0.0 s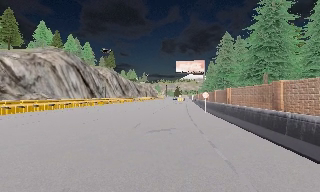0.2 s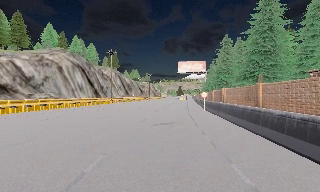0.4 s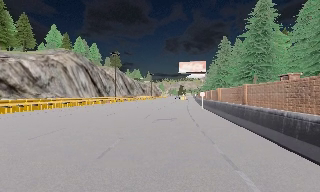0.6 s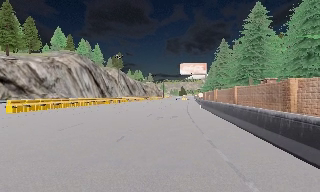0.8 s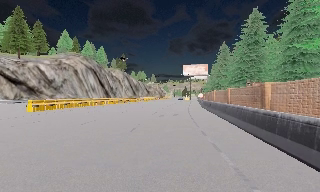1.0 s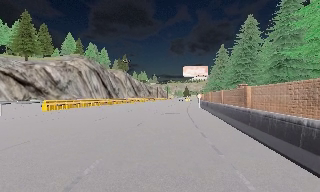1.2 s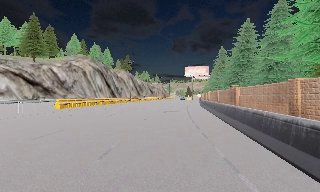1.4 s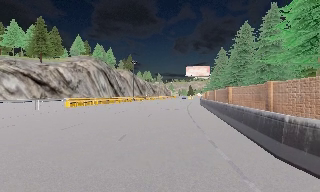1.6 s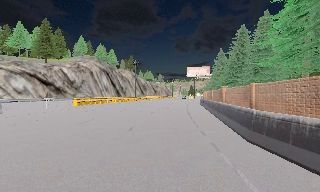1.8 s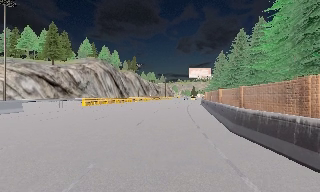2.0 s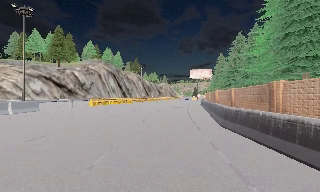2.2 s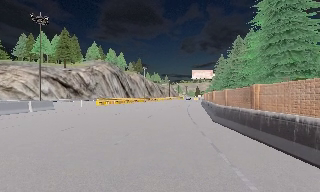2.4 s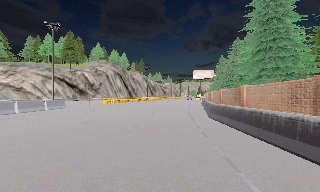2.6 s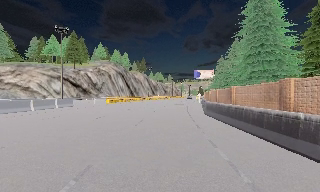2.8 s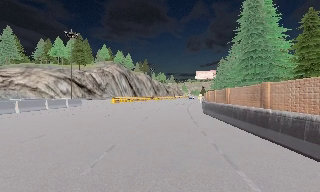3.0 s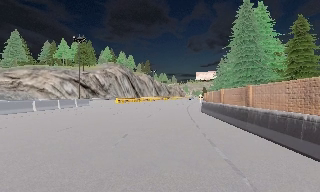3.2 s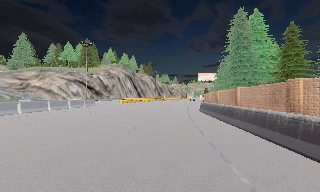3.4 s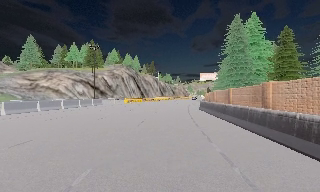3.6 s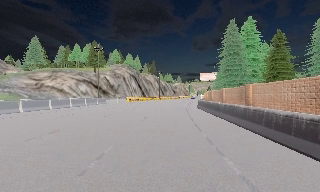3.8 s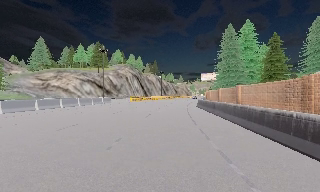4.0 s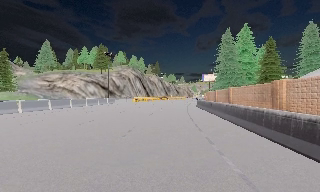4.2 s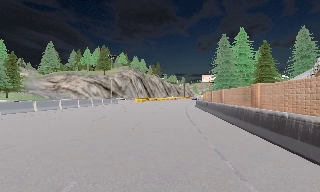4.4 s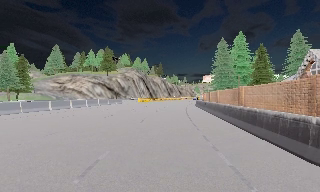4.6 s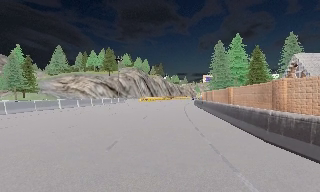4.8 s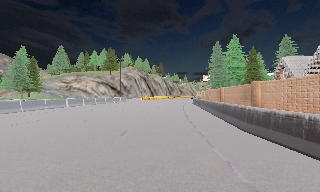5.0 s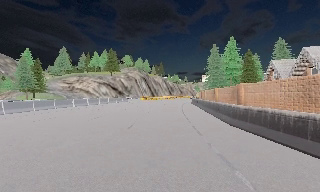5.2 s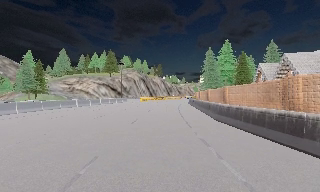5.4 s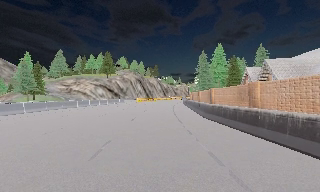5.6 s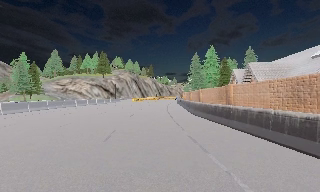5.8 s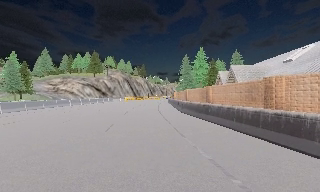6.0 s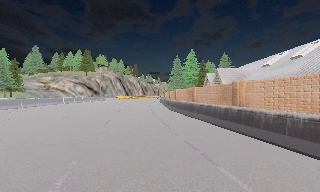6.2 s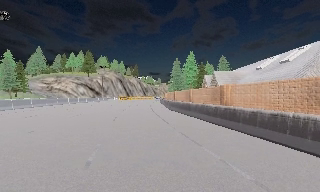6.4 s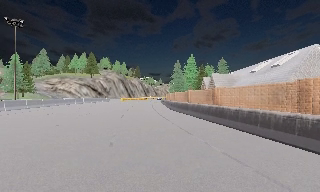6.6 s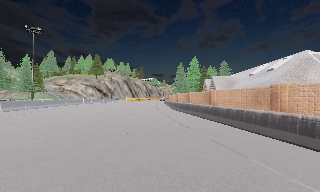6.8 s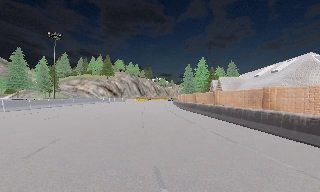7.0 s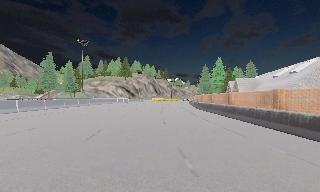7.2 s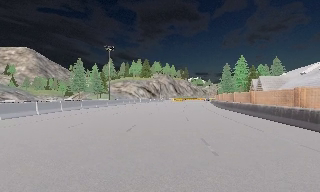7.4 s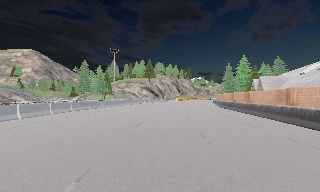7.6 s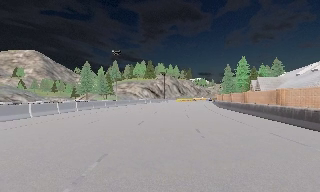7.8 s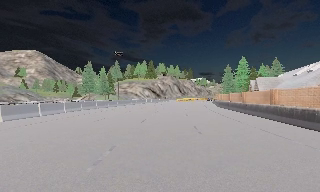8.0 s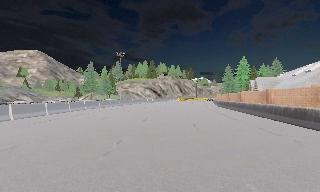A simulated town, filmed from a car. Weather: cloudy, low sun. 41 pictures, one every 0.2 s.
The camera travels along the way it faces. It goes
backward.
0.0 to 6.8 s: The scene slides to the right, as the camera pans about 10 degrees to its left. It travels backward, about 60 m, so what stands in front gets smaller.
6.8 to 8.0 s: The scene slides to the right, as the camera pans about 15 degrees to its left. It travels backward, about 7 m, so what stands in front gets smaller. It loses speed.
The film runs backward here.
